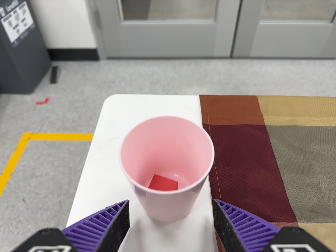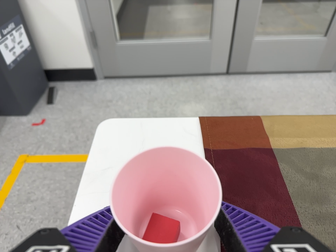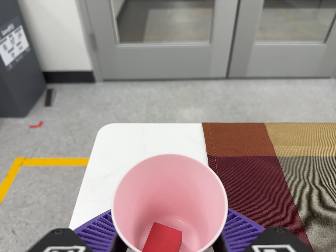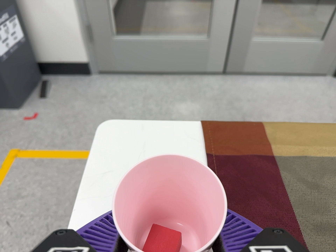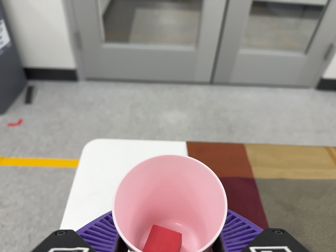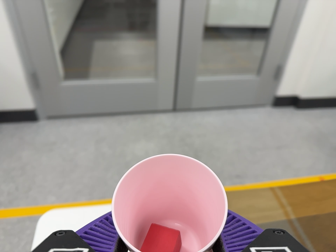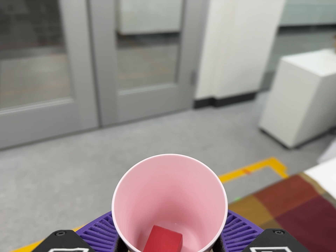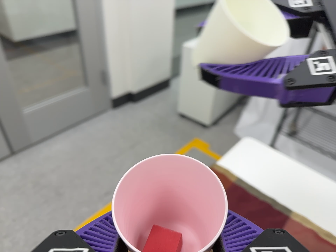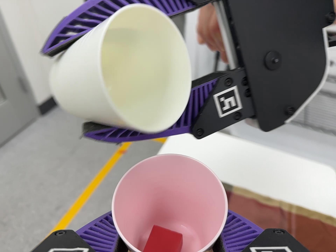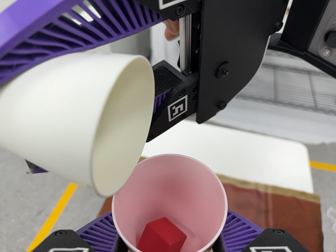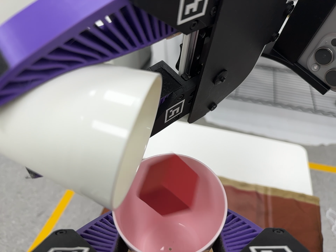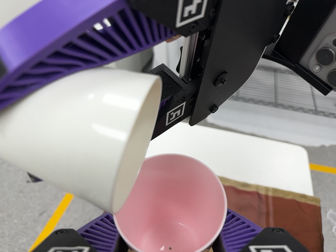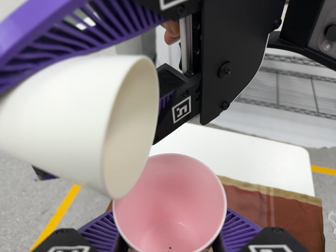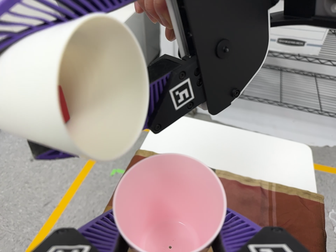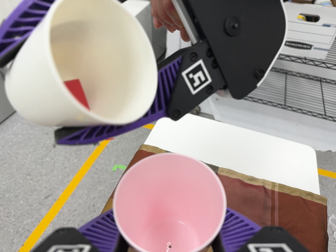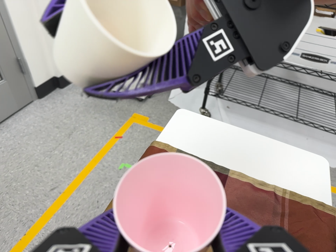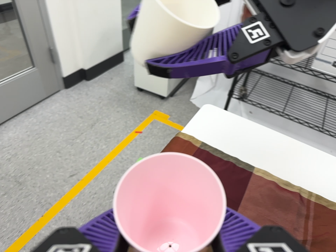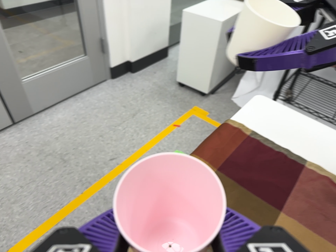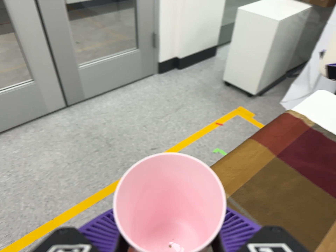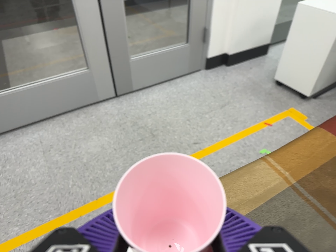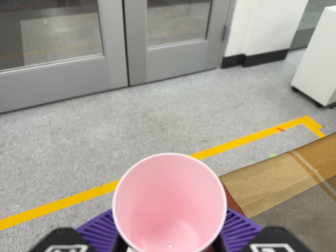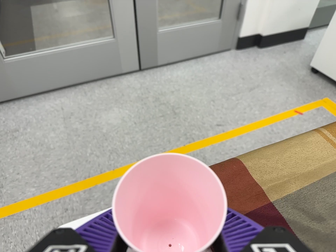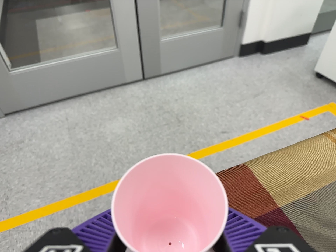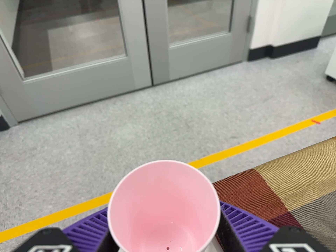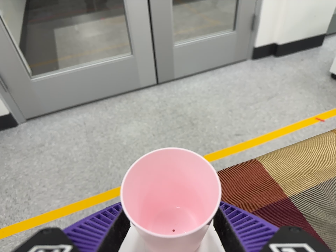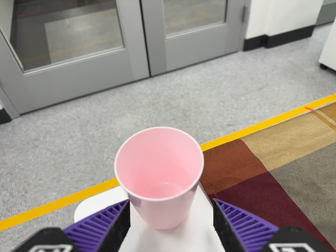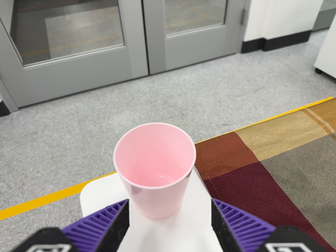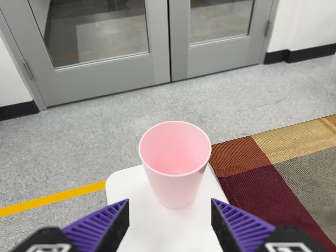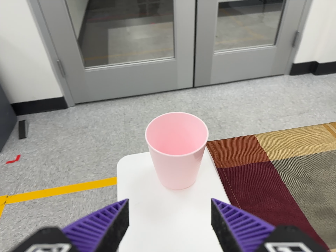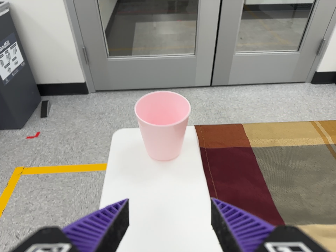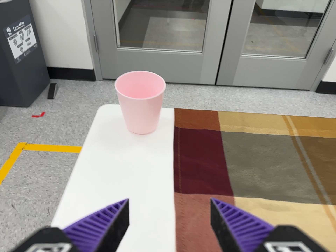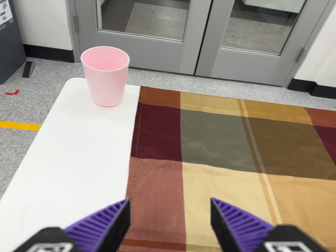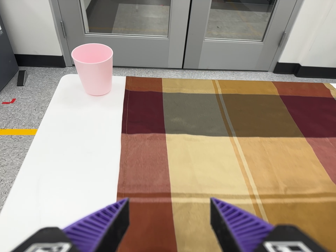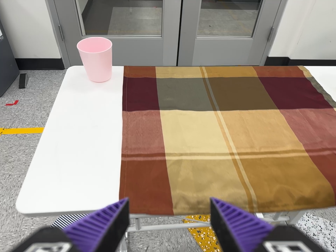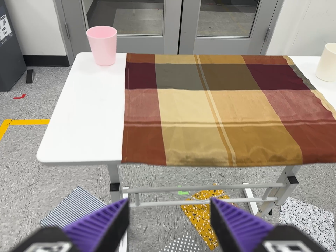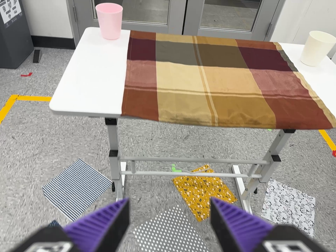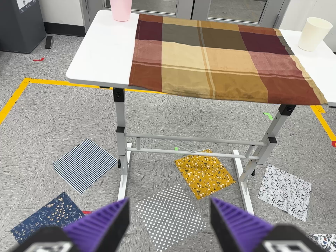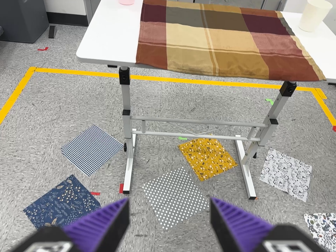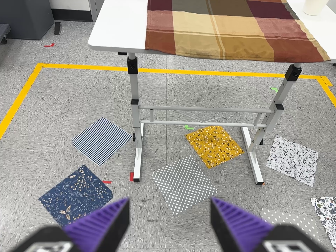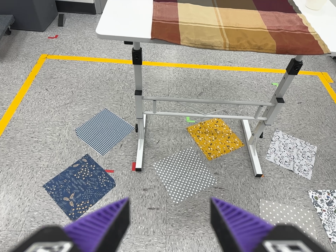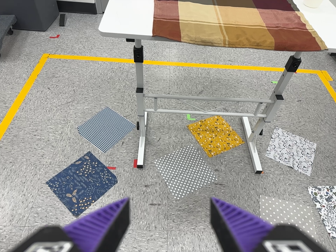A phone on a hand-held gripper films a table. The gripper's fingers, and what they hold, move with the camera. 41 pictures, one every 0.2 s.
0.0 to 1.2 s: The camera swings to its right by about 25 degrees, and the scene slides to the left. It travels toward the top of its view, about 18 cm, so close, fixed things drift downward. Its aim tips toward the top of its view by about 10 degrees, and the scene shifts downward. It rolls about its line of sight by about 15 degrees, and the scene rotates counterclockwise.
1.2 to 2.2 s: The camera pans to its right by about 35 degrees. It travels toward the top of its view and to its right, about 14 cm. Its aim tips toward the bottom of its view by about 10 degrees. It rolls about its line of sight by about 35 degrees, and the scene rotates counterclockwise.
2.2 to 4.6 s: The scene slides to the right, as the camera pans about 40 degrees to its left. It travels toward the bottom of its view and to its left, about 30 cm, so close, fixed things drift upward. It rolls about its line of sight by about 35 degrees, and the scene rotates clockwise.
4.6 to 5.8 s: The camera pans to its left by about 15 degrees. It travels backward and toward the bottom of its view, about 20 cm, so what stands in front gets smaller. It rolls about its line of sight by about 15 degrees, and the scene rotates clockwise.
5.8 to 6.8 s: The camera travels backward, toward the bottom of its view and to its right, about 40 cm, so what stands in front gets smaller.
6.8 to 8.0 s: The camera travels toward the bottom of its view and backward, about 34 cm, so close, fixed things drift upward.
The film runs backward here.
